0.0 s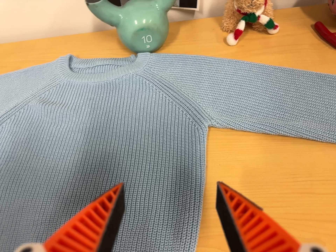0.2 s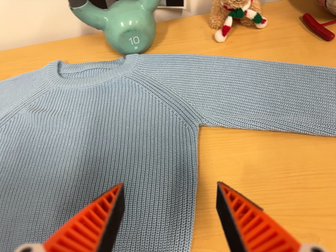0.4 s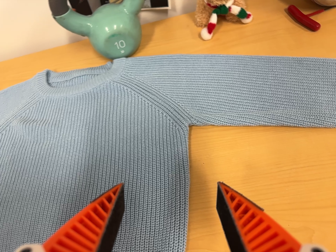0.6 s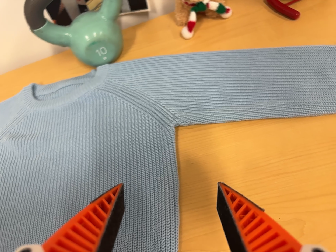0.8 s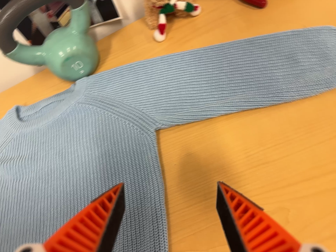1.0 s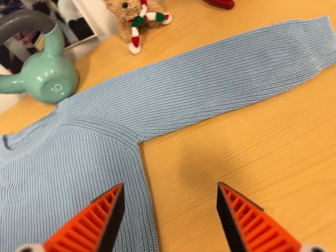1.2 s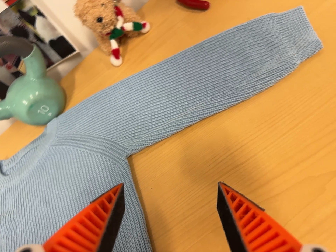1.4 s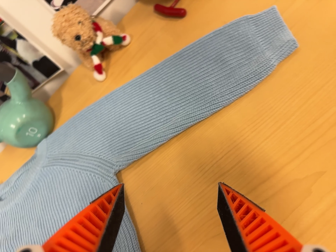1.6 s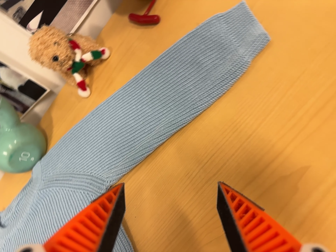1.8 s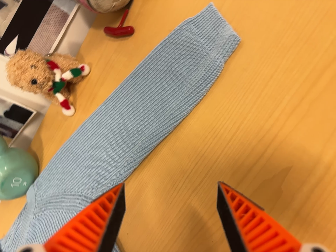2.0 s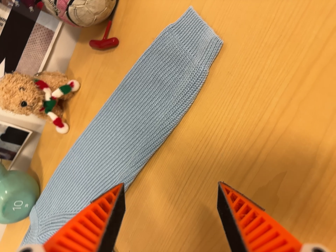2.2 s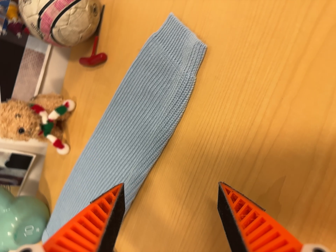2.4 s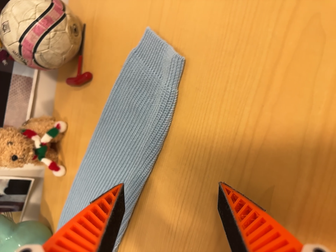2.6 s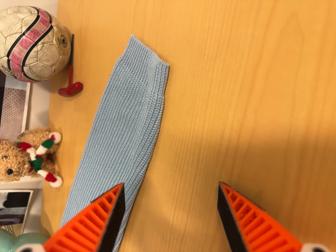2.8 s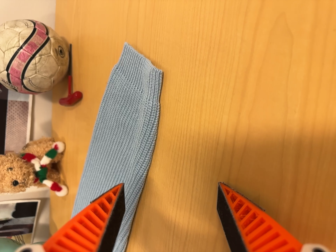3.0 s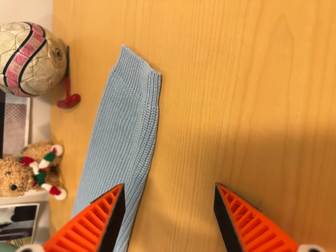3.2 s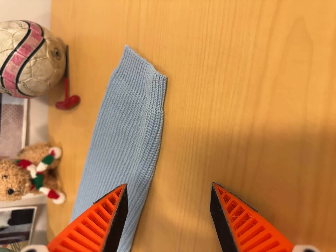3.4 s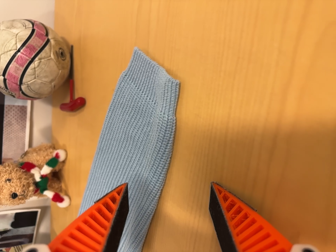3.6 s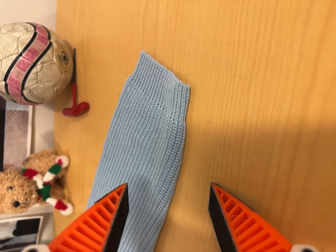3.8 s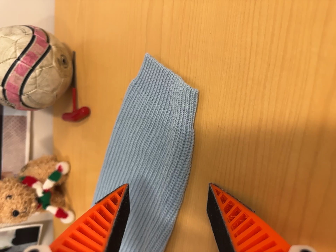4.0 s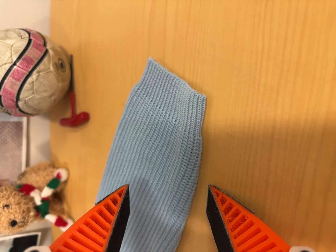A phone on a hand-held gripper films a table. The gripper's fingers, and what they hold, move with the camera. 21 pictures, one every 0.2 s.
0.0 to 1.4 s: The camera travels to its right, about 18 cm, so close, fixed things drift to the left. It rolls about its line of sight by about 40 degrees, and the scene rotates counterclockwise.
1.4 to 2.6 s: The camera travels to its right and toward the top of its view, about 14 cm. It rolls about its line of sight by about 35 degrees, and the scene rotates counterclockwise.
2.6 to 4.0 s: The camera travels forward and toward the top of its view, about 8 cm, so what stands in front looms larger.
The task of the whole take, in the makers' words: right arm across.
The film runs forward here.
